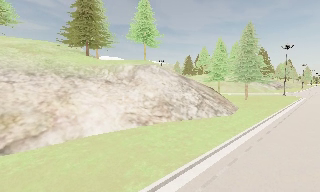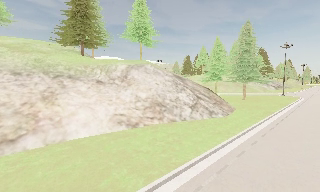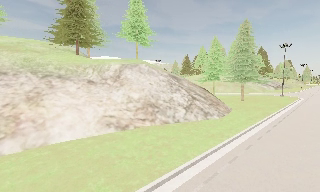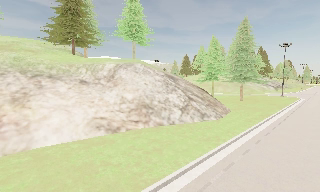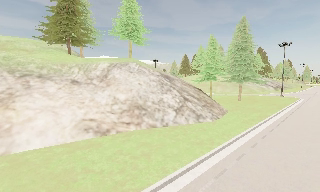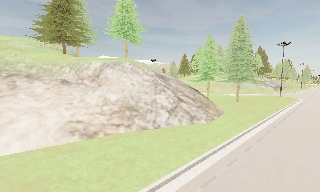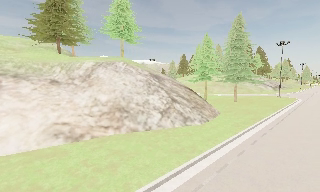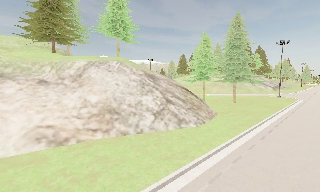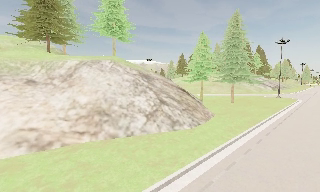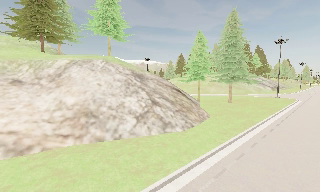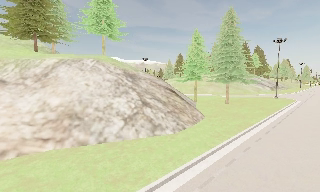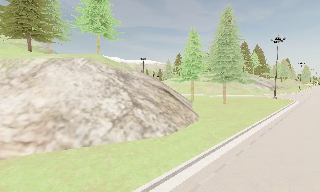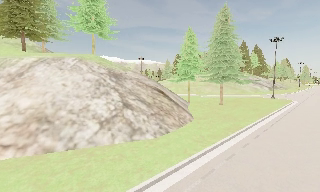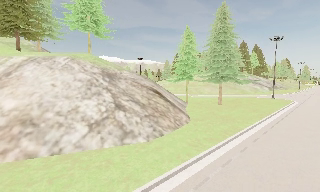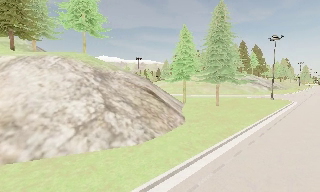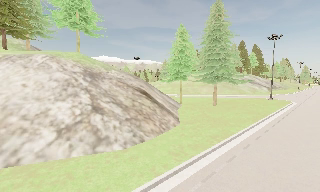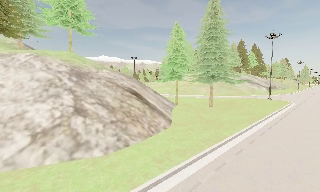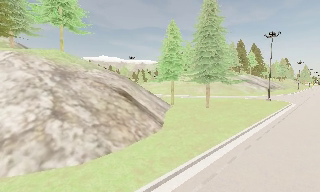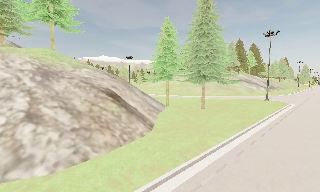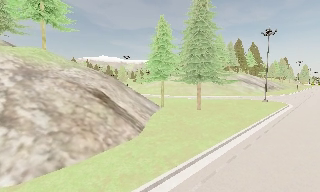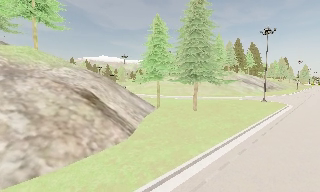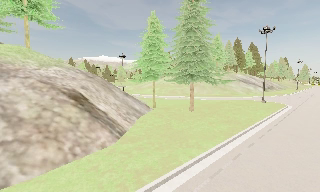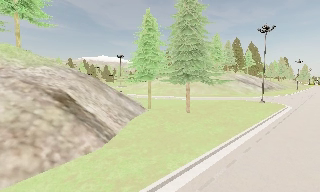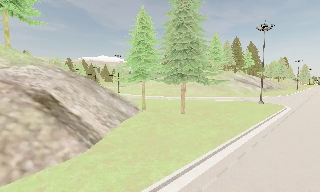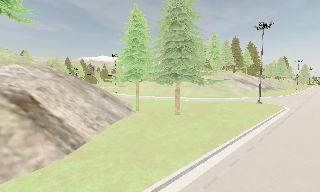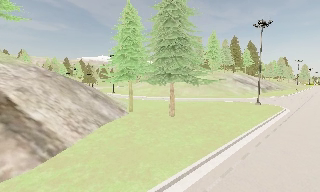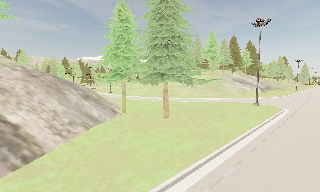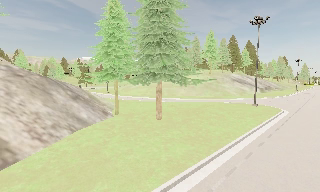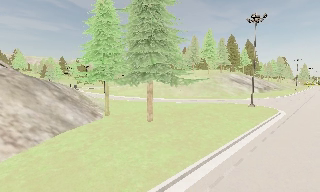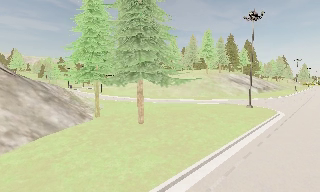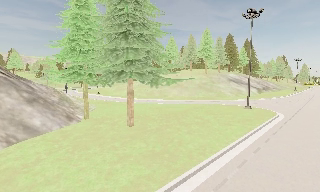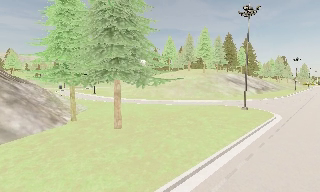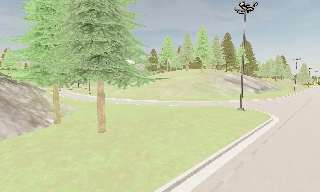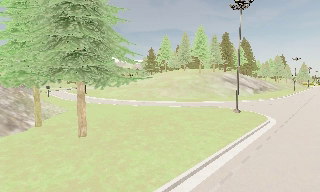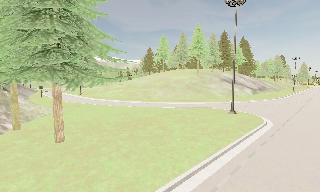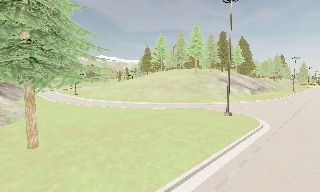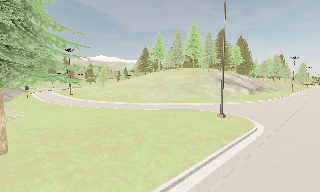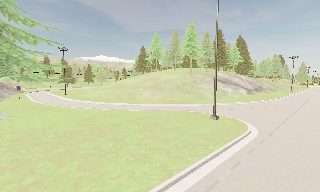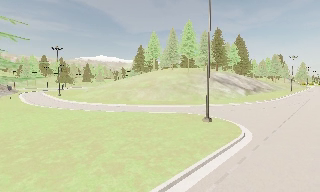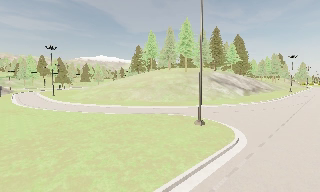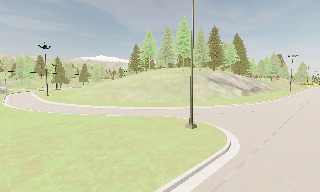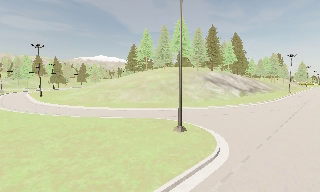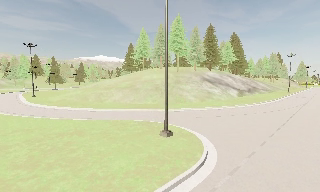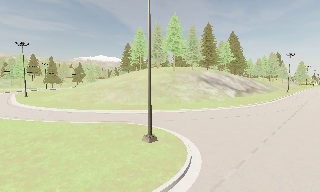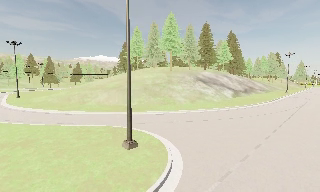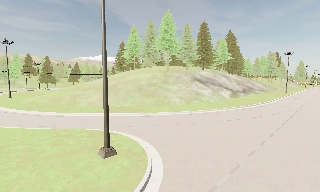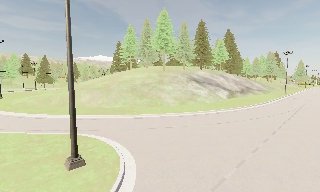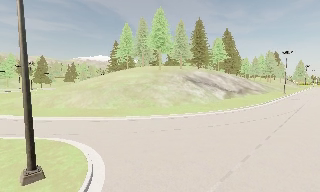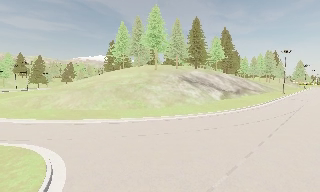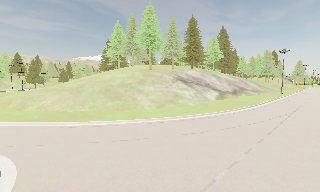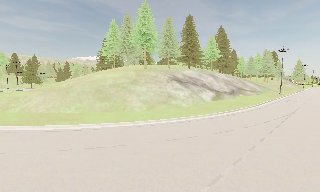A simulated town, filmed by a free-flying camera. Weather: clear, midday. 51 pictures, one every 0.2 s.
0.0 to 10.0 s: The camera travels to its right and forward, about 50 m, so close, fixed things drift to the left. It gains speed.
The film runs forward here.
